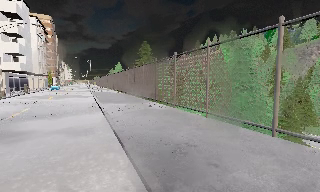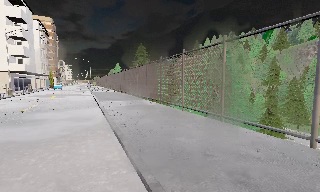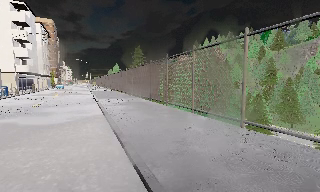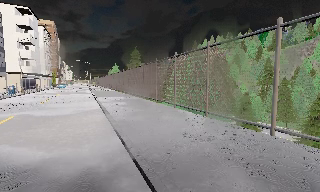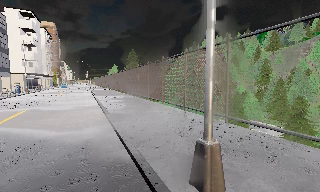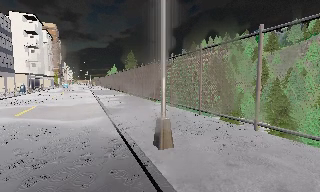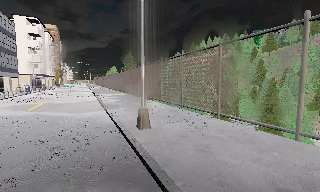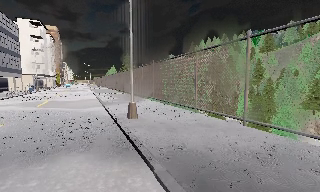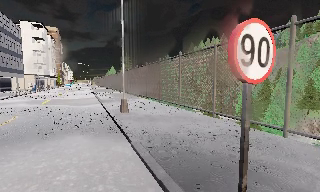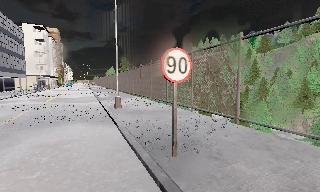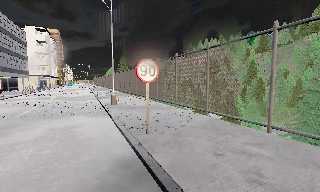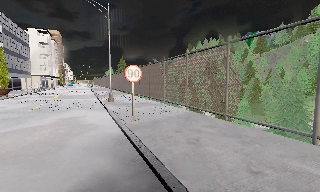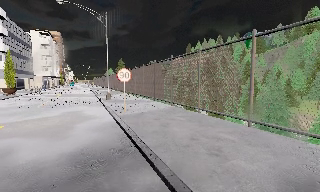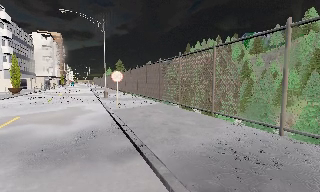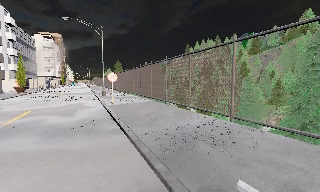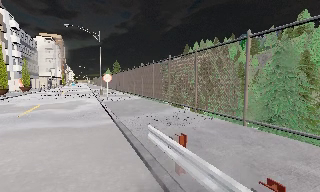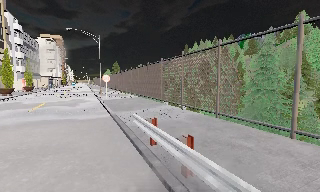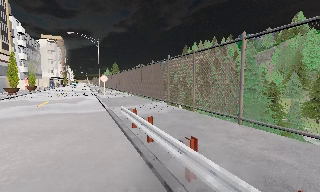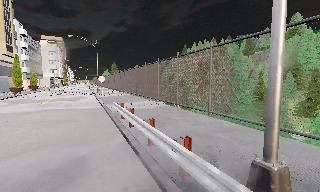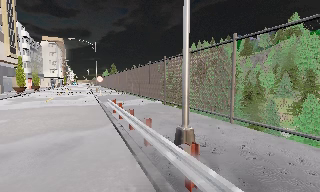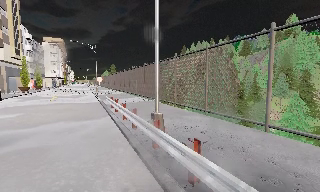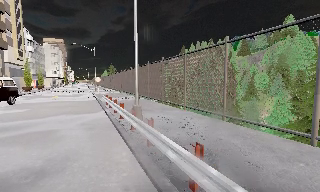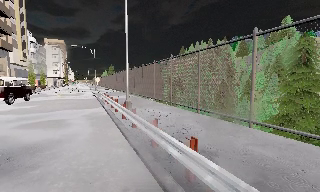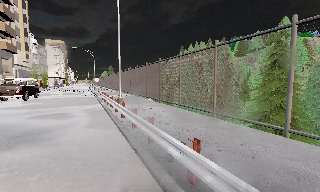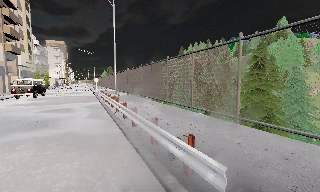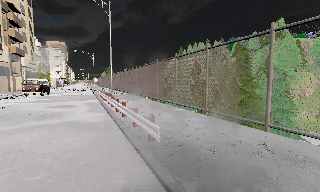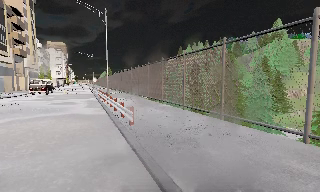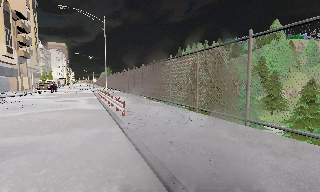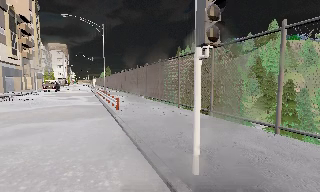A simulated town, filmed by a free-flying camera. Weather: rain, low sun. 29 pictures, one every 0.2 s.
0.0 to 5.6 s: The camera travels backward and to its right, about 45 m, so what stands in front gets smaller.
The film runs backward here.
